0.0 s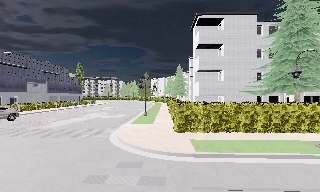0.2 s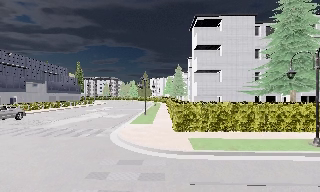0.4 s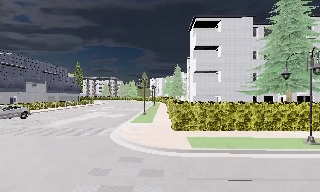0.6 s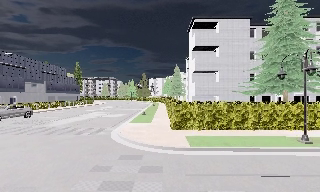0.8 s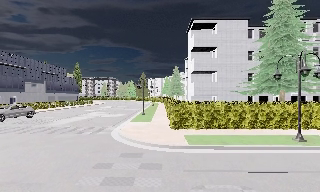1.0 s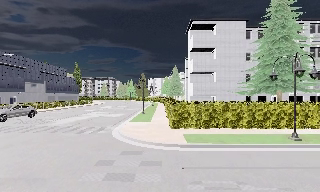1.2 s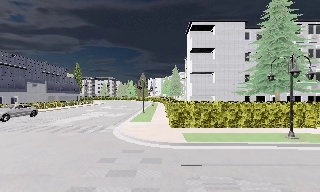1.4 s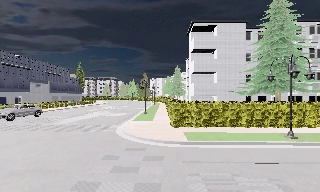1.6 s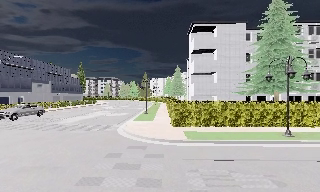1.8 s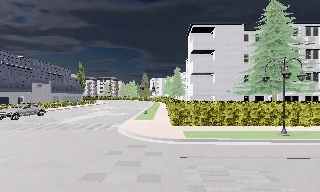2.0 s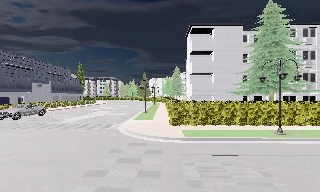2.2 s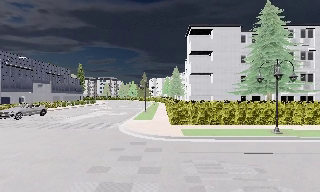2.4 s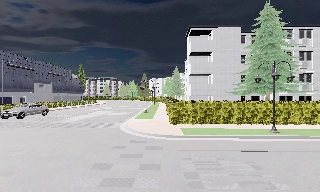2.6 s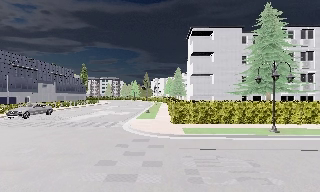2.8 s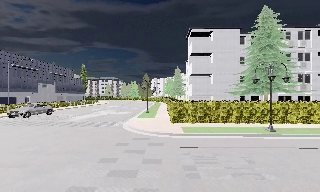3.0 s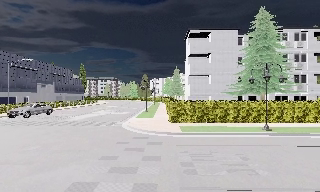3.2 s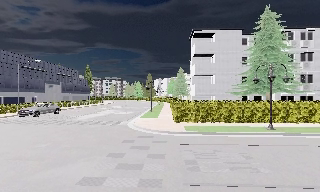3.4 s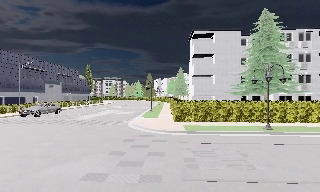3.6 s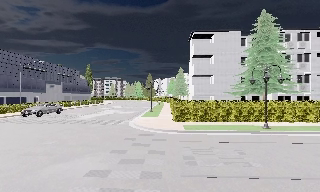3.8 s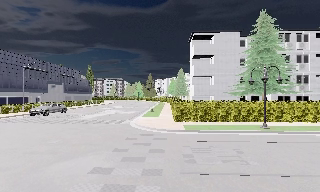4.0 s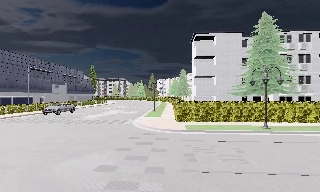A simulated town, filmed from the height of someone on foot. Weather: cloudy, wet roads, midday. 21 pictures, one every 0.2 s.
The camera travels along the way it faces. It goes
backward.
0.0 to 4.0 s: The camera travels backward, about 5 m, so what stands in front gets smaller.
The film runs backward here.
